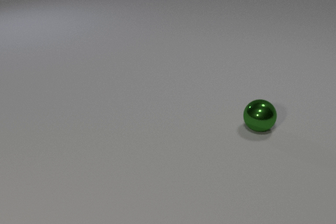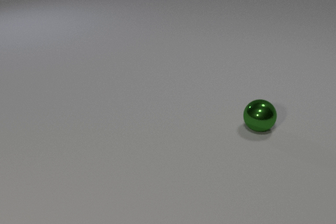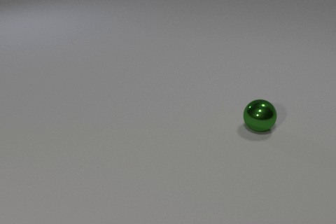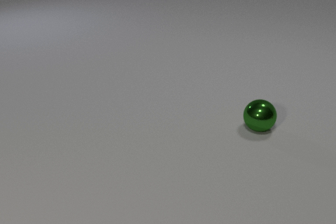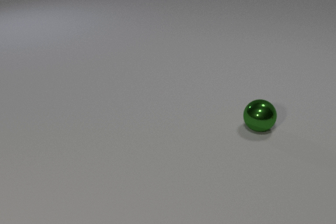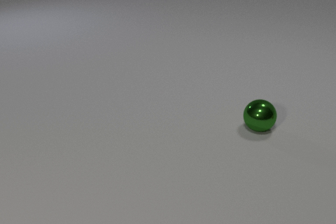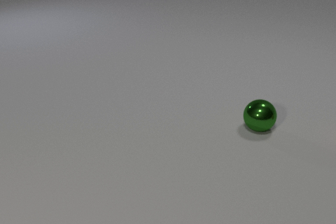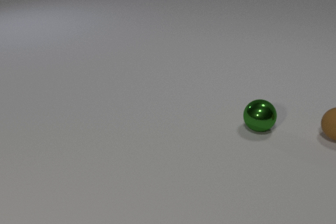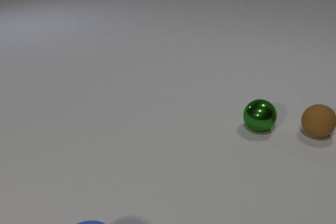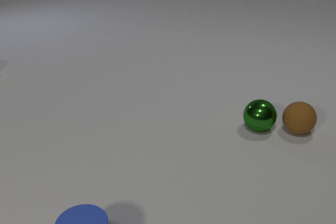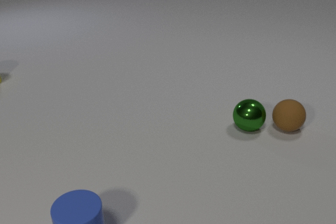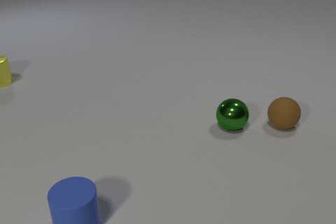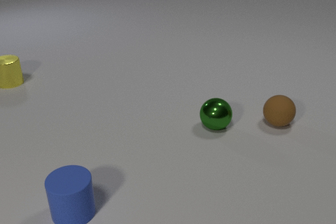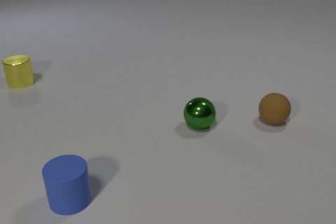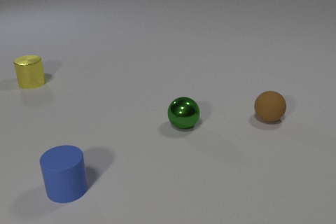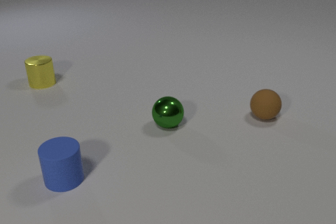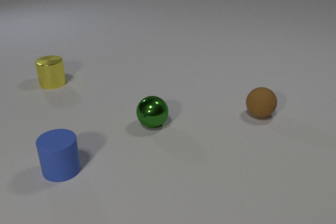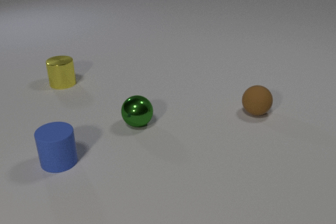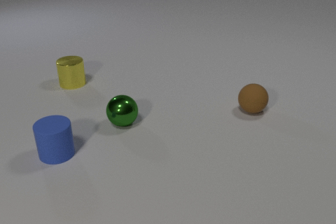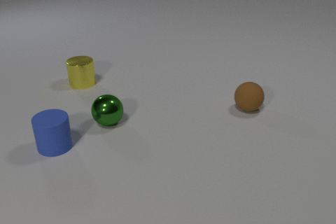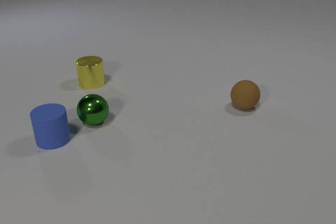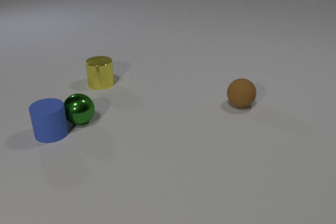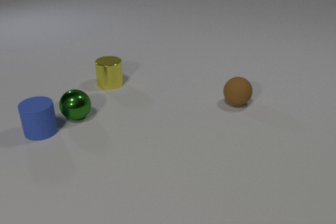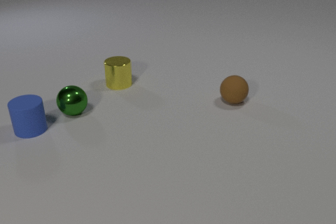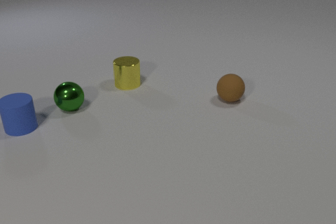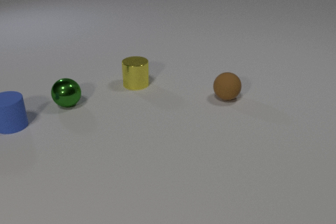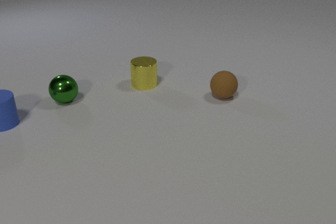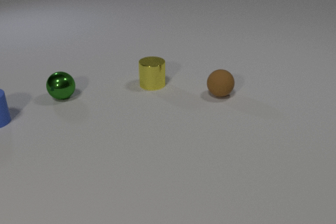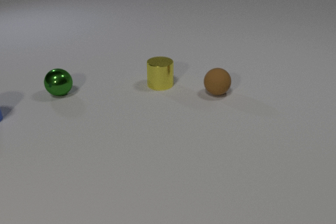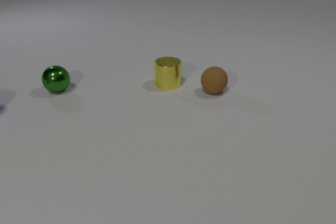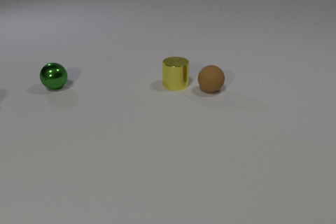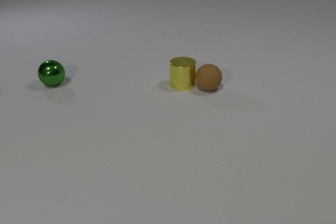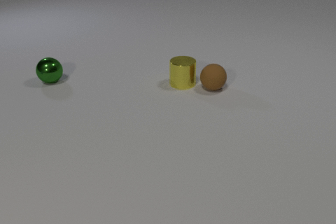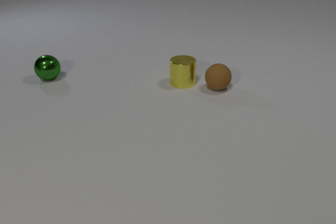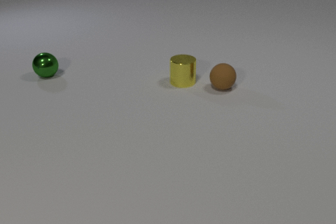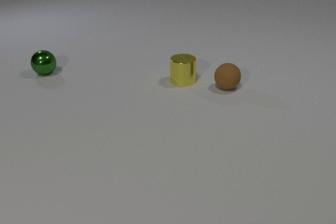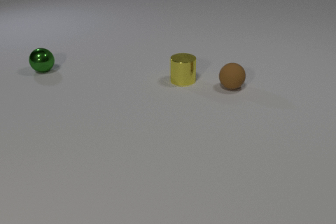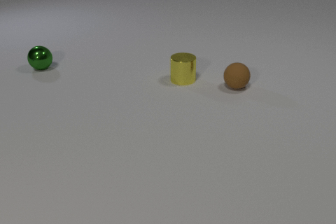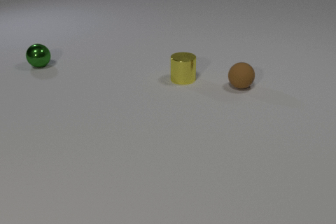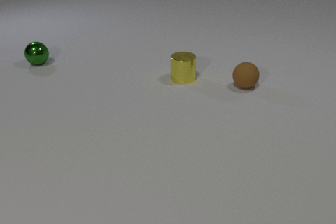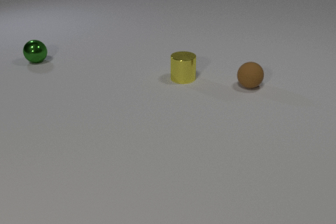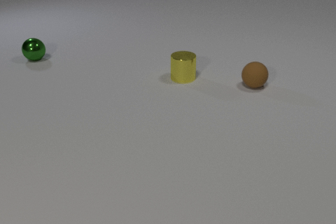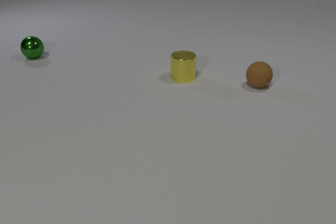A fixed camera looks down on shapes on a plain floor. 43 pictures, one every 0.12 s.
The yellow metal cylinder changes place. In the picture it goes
to the right.
0.00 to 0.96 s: The brown rubber sphere comes in at the right edge, rolls to the left.
0.96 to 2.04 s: The brown rubber sphere rolls to the left and away from the camera. The green metal sphere rolls to the left. The blue rubber cylinder slides away from the camera. The yellow metal cylinder comes in at the left edge, slides to the right. The brown rubber sphere and the green metal sphere collide.
2.04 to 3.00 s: The brown rubber sphere rolls to the left and away from the camera. The green metal sphere rolls to the left and away from the camera. The blue rubber cylinder slides away from the camera and to the left. The yellow metal cylinder slides to the right. The green metal sphere and the blue rubber cylinder collide.
3.00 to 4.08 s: The brown rubber sphere rolls away from the camera. The green metal sphere rolls away from the camera. The blue rubber cylinder slides to the left and away from the camera, leaves at the left edge. The yellow metal cylinder slides to the right. The brown rubber sphere and the yellow metal cylinder collide.
4.08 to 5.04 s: The brown rubber sphere rolls to the right. The green metal sphere rolls away from the camera. The yellow metal cylinder slides away from the camera.
What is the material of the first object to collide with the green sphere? rubber.
How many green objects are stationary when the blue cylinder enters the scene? 1.
How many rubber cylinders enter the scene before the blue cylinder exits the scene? 1.
